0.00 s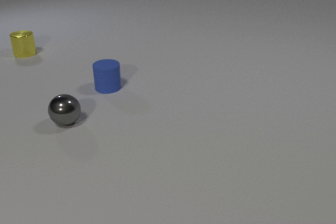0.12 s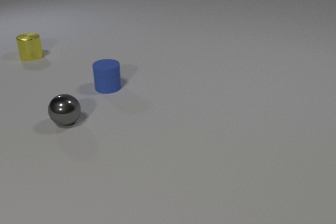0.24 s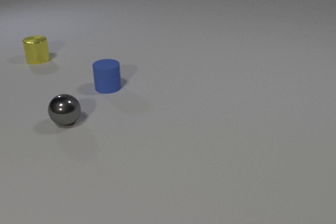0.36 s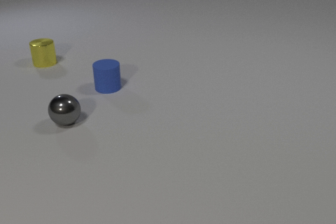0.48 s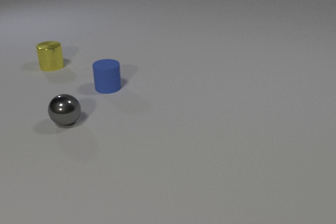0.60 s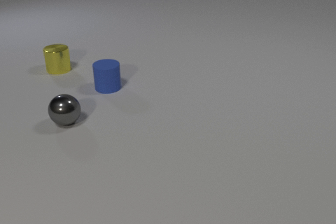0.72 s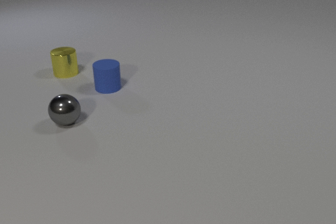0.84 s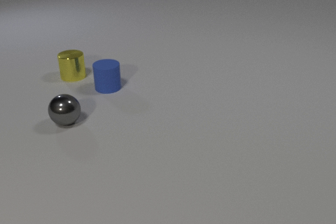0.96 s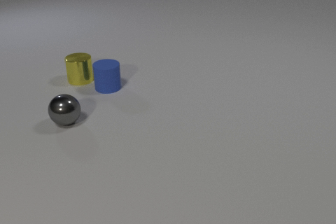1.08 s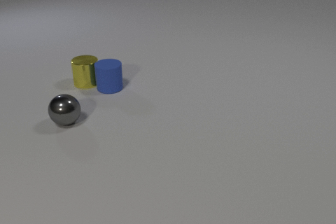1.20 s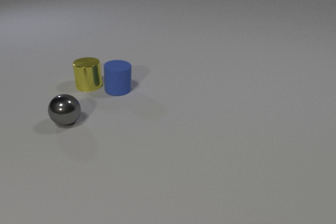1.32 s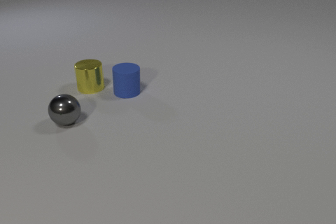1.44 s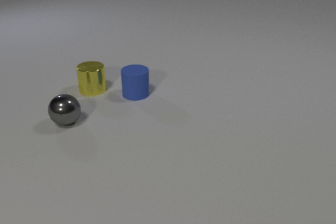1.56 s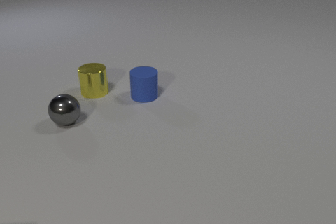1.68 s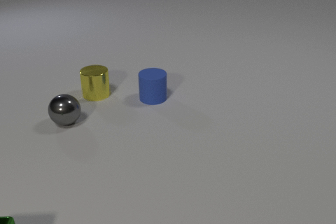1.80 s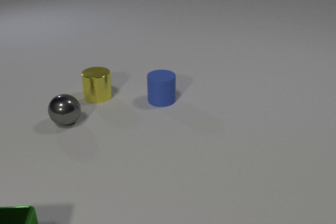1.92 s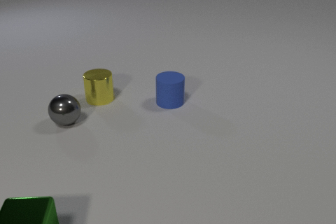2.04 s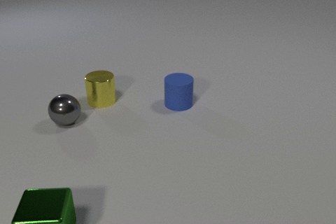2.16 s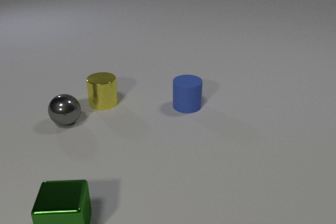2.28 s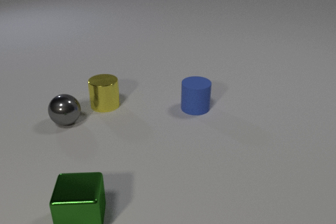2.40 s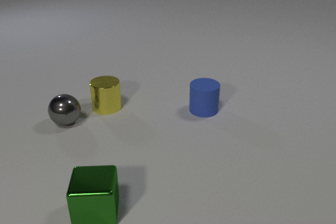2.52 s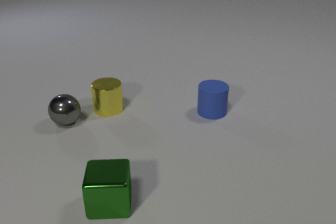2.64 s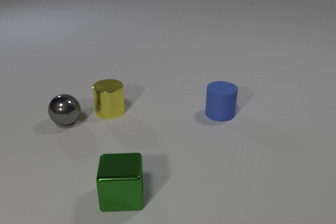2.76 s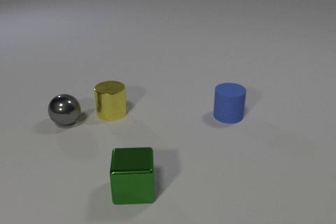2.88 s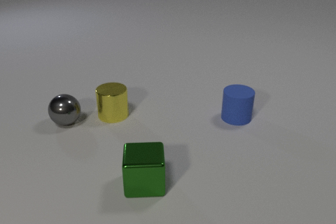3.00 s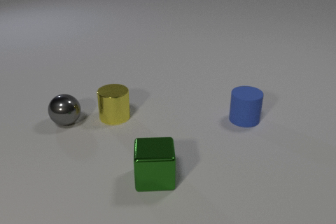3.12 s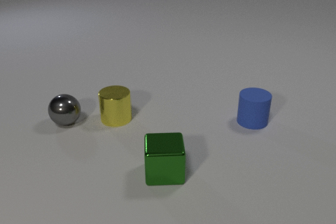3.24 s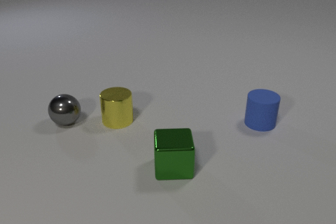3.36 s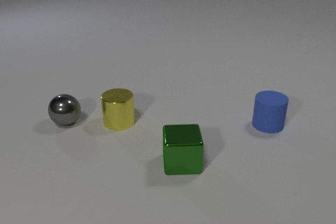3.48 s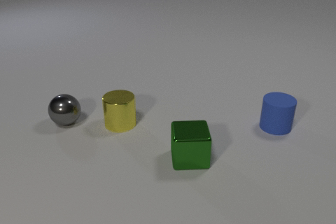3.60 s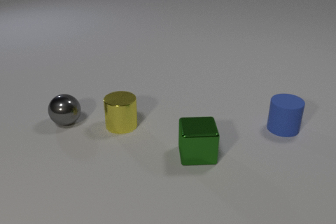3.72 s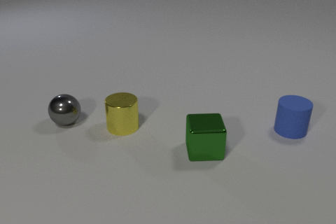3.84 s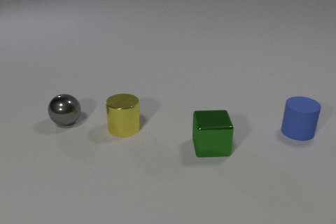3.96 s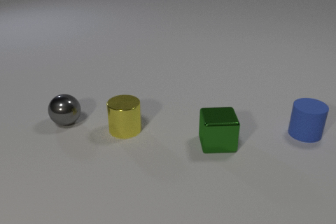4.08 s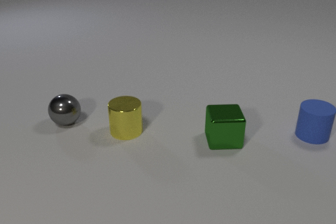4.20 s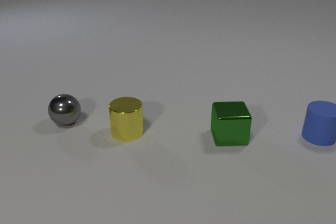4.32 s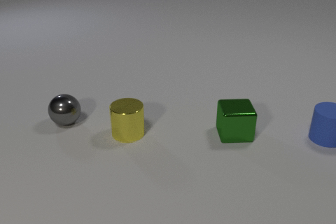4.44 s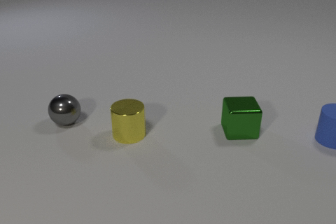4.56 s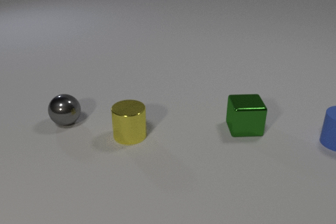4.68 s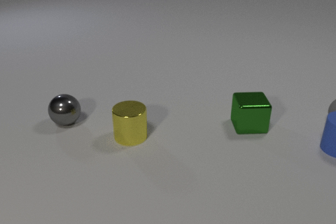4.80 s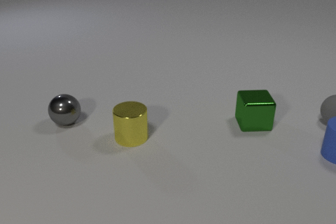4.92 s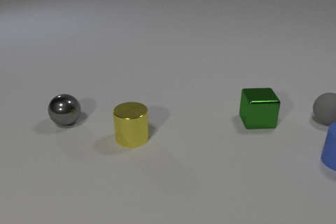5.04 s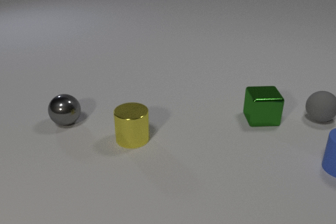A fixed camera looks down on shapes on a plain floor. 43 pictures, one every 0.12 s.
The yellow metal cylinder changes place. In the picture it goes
toward the camera.
The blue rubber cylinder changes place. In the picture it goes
to the right.
0.00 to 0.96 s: The yellow metal cylinder slides toward the camera and to the right.
0.96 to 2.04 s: The yellow metal cylinder slides toward the camera. The blue rubber cylinder slides to the right and toward the camera. The green metal cube comes in at the bottom edge, slides to the right. The yellow metal cylinder and the blue rubber cylinder collide.
2.04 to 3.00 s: The yellow metal cylinder slides toward the camera. The blue rubber cylinder slides to the right. The green metal cube slides to the right and away from the camera.
3.00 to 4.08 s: The yellow metal cylinder slides toward the camera. The blue rubber cylinder slides to the right. The green metal cube slides away from the camera and to the right.
4.08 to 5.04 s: The yellow metal cylinder slides toward the camera. The blue rubber cylinder slides toward the camera and to the right. The gray rubber sphere comes in at the right edge, rolls to the left. The green metal cube slides away from the camera and to the right.
How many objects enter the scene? 2.
What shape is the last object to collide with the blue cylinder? sphere.
Are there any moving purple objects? no.
